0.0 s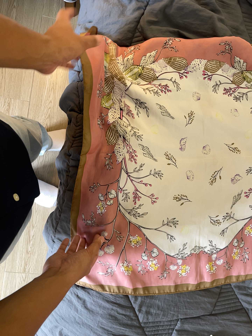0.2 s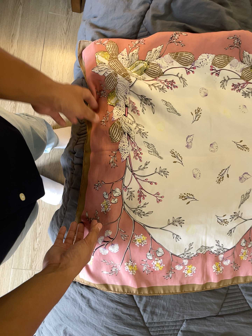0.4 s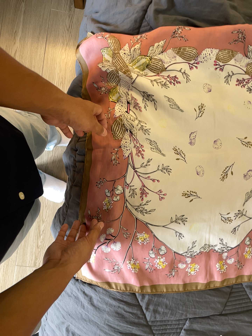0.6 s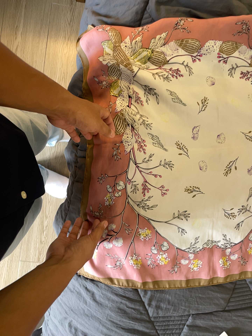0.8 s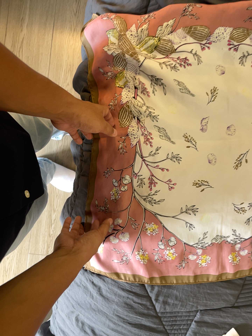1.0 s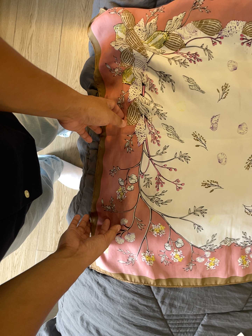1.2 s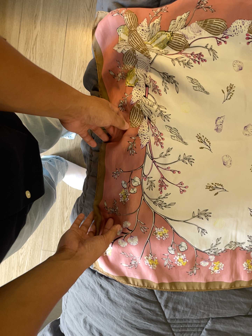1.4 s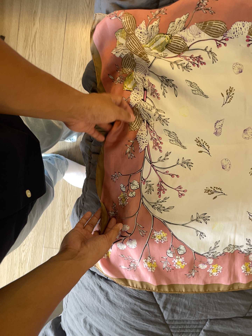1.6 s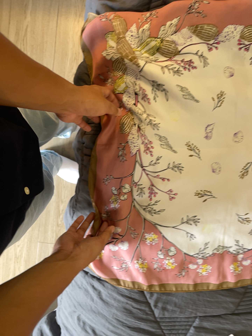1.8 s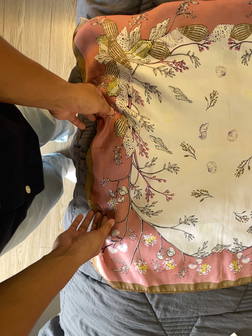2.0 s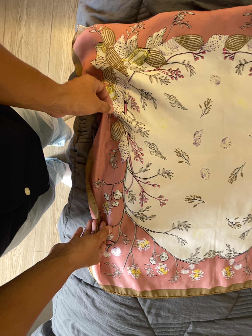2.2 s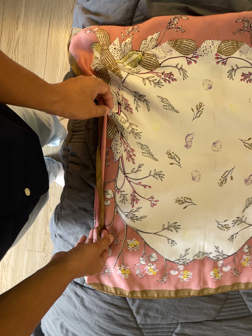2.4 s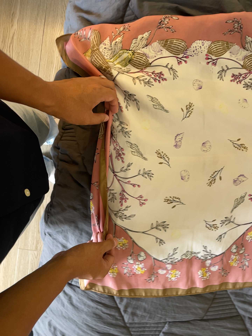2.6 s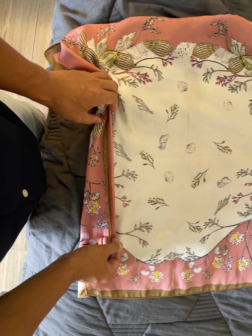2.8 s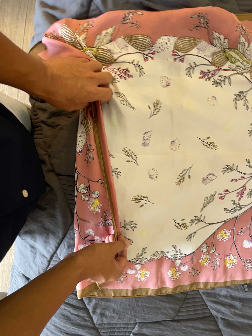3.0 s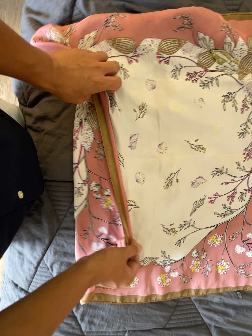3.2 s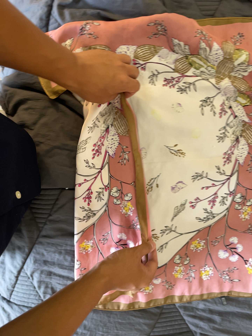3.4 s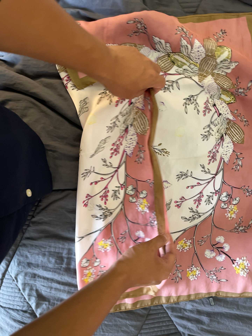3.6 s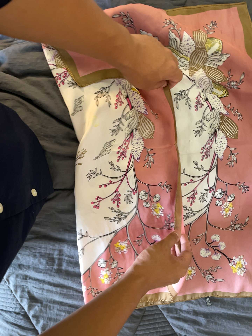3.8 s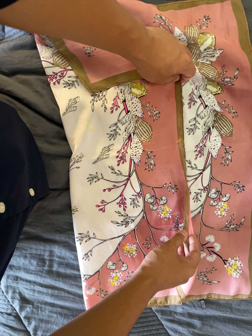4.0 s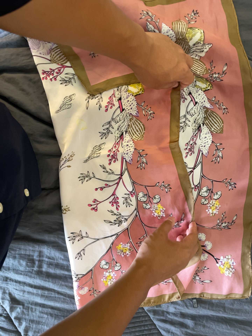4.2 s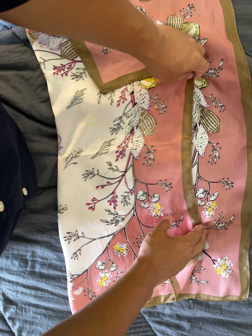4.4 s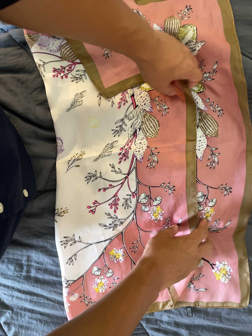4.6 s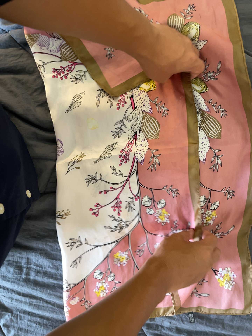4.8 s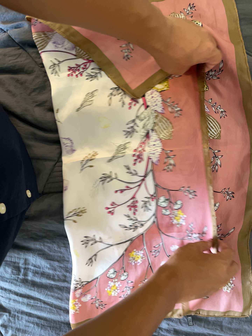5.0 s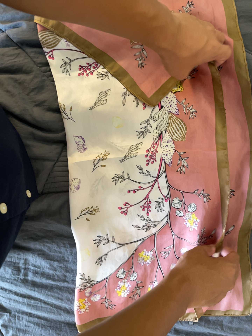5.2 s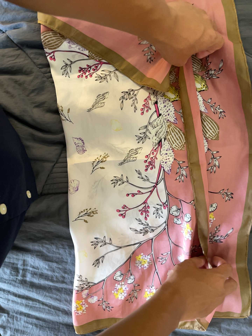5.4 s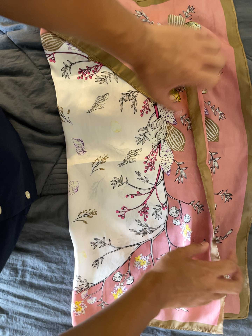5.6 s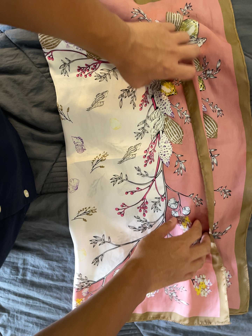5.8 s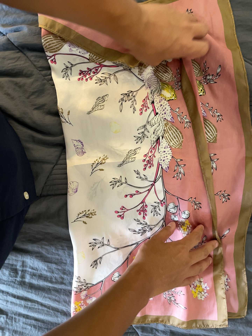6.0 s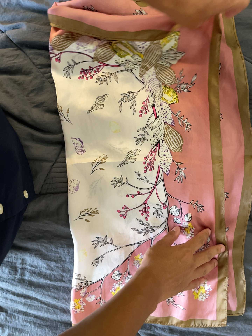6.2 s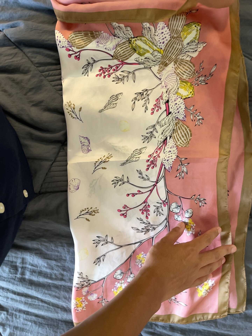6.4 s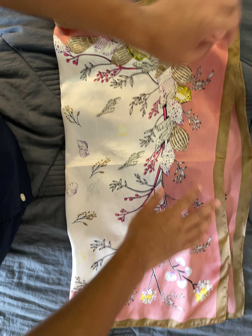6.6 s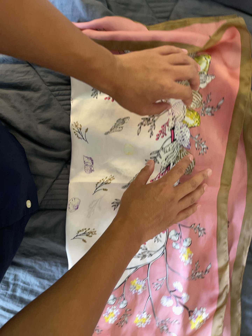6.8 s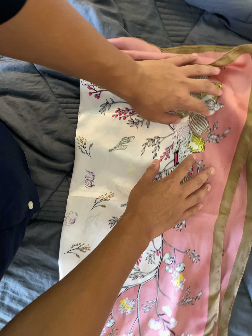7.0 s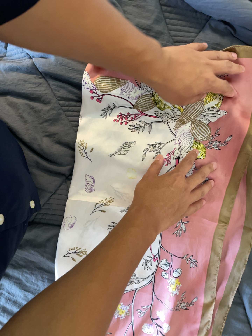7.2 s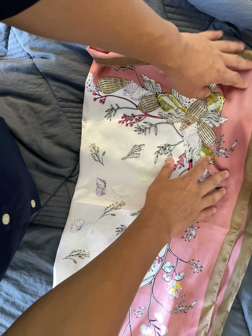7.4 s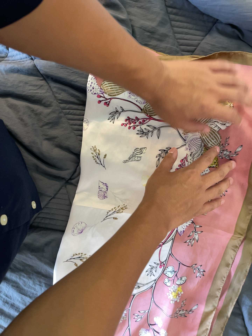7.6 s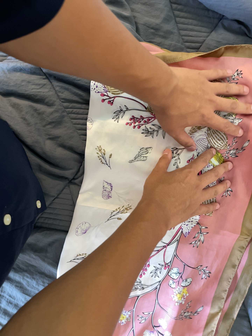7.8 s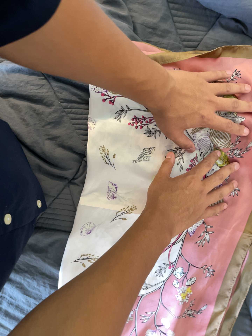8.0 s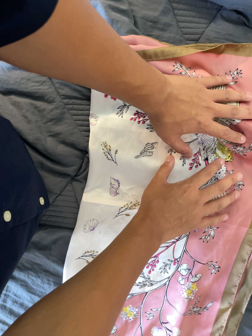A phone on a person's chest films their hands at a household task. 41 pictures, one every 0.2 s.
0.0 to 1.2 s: The camera travels forward, about 7 cm, so what stands in front looms larger.
1.2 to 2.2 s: The camera shifts only a little, or ends up much as it began.
2.2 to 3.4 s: The camera travels to its right, about 22 cm, so close, fixed things drift to the left.
3.4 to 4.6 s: The camera travels to its right and forward, about 14 cm.
4.6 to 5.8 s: The camera keeps its place and its aim.
5.8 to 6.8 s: The camera travels toward the top of its view, about 5 cm, so close, fixed things drift downward. It rolls about its line of sight by about 10 degrees, and the scene rotates clockwise.
6.8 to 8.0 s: The camera shifts only a little, or ends up much as it began.
The film runs forward here.
